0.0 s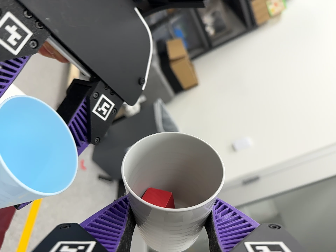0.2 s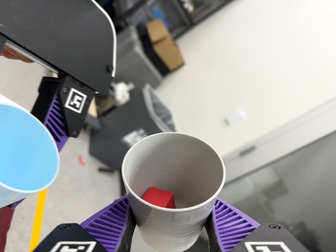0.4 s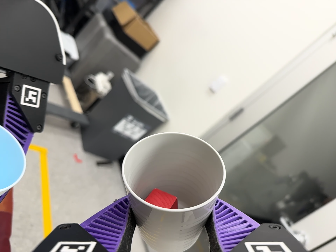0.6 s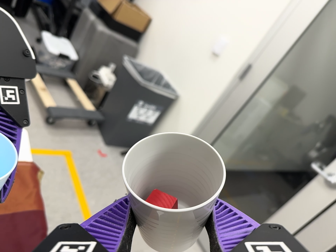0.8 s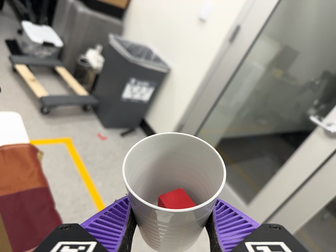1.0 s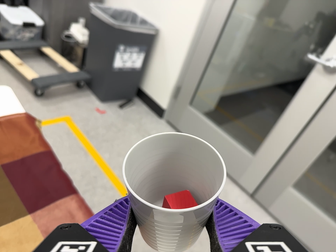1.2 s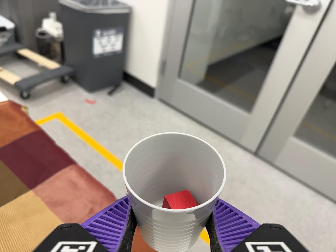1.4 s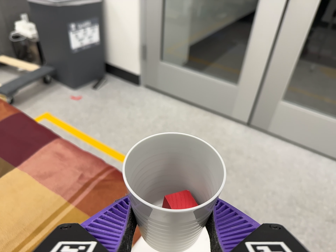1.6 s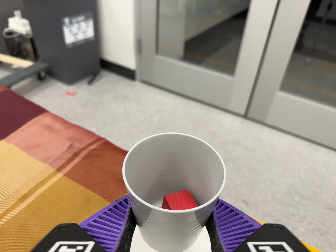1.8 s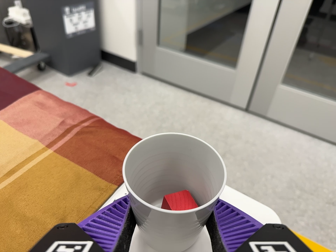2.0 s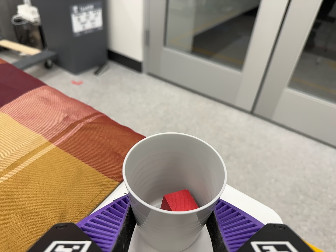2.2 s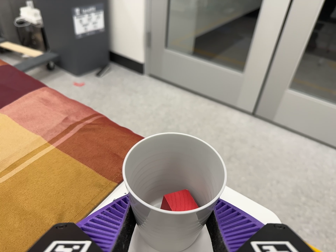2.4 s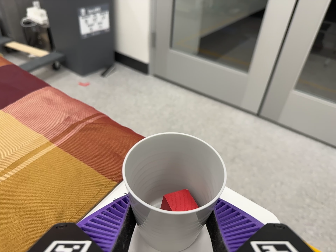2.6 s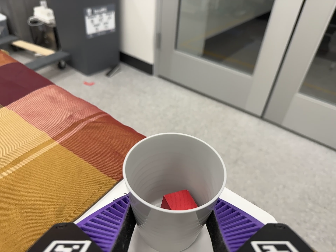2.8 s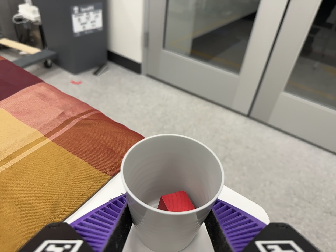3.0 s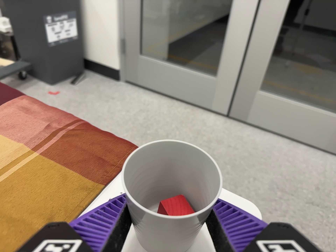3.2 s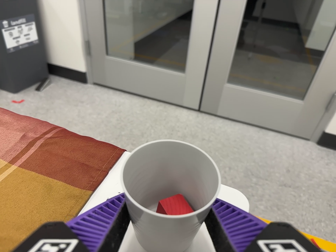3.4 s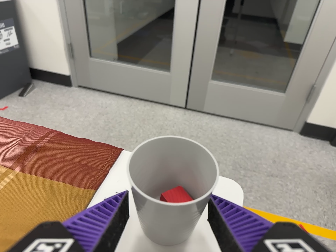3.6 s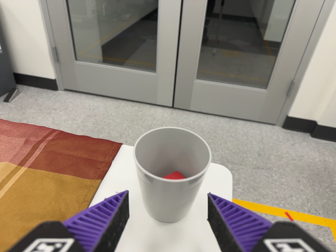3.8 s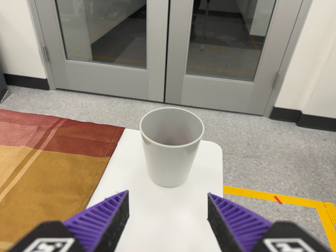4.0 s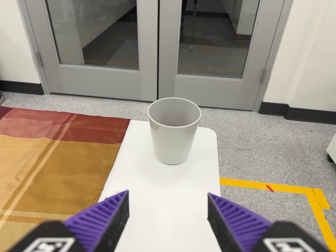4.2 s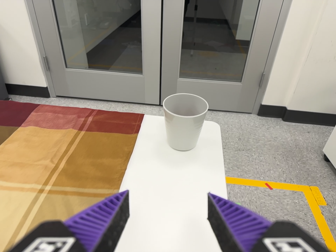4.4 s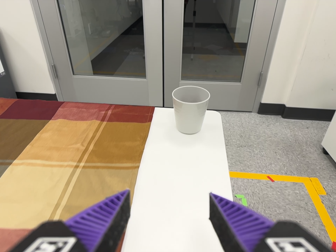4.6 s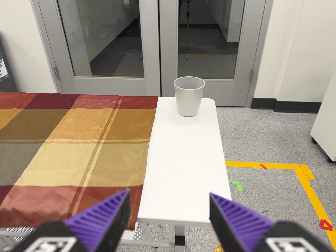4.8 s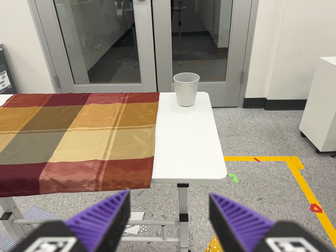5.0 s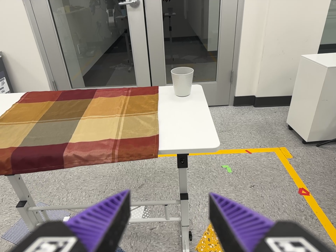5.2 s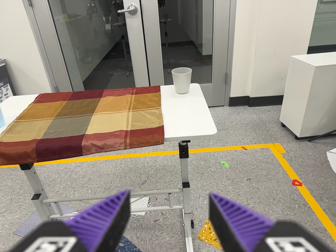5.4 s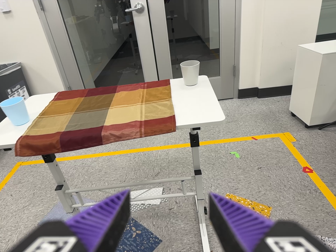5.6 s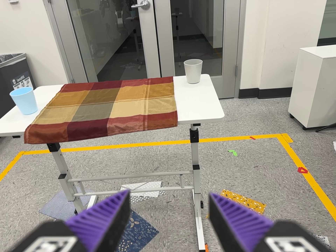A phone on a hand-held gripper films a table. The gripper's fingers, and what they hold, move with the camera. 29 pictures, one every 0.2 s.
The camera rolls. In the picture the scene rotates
counterclockwise.
0.0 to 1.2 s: The camera travels toward the bottom of its view and to its right, about 24 cm, so close, fixed things drift upward. Its aim tips toward the bottom of its view by about 25 degrees, and the scene shifts upward. It rolls about its line of sight by about 60 degrees, and the scene rotates counterclockwise.
1.2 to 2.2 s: The camera travels toward the bottom of its view, about 16 cm, so close, fixed things drift upward.
2.2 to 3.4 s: The camera pans to its right by about 15 degrees. It rolls about its line of sight by about 10 degrees, and the scene rotates counterclockwise.
3.4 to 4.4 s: The camera travels backward and toward the bottom of its view, about 30 cm, so what stands in front gets smaller. It rolls about its line of sight by about 10 degrees, and the scene rotates counterclockwise.
4.4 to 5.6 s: The camera travels backward and toward the bottom of its view, about 50 cm, so what stands in front gets smaller.
The film runs backward here.
